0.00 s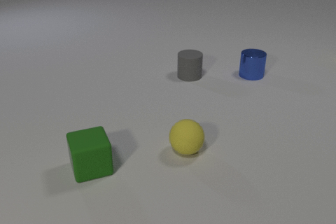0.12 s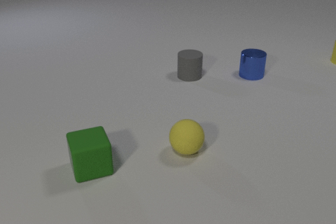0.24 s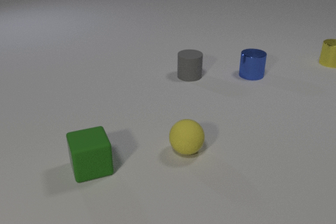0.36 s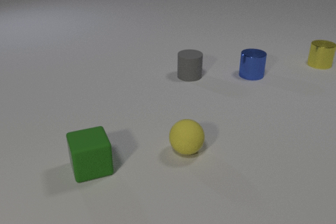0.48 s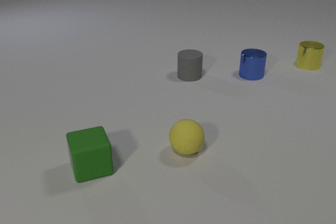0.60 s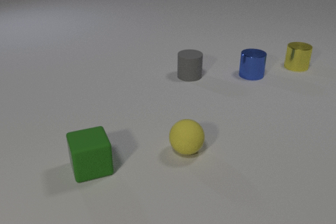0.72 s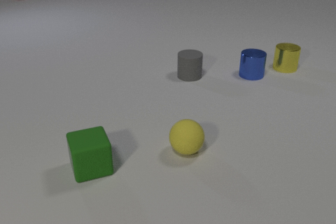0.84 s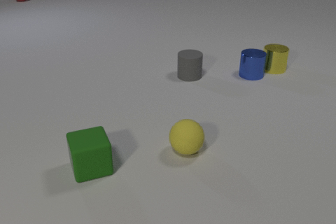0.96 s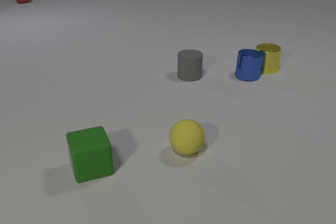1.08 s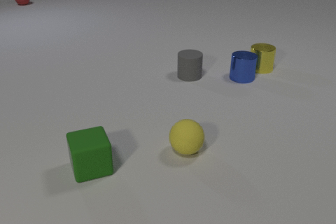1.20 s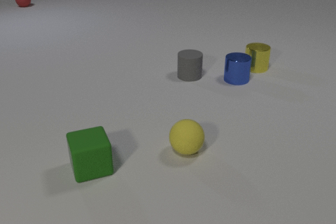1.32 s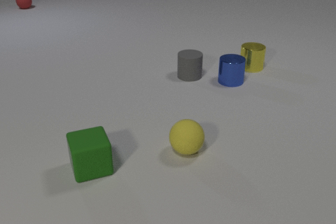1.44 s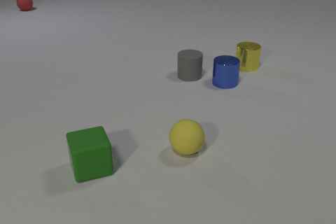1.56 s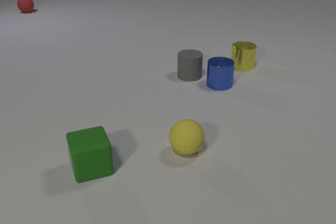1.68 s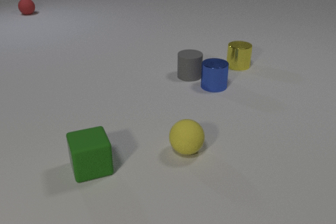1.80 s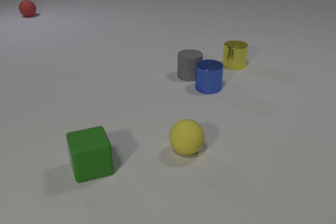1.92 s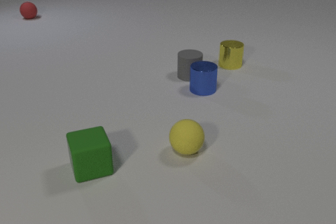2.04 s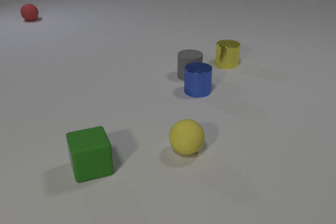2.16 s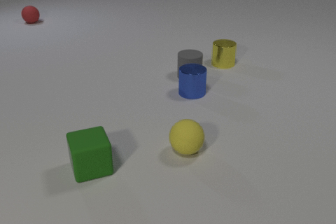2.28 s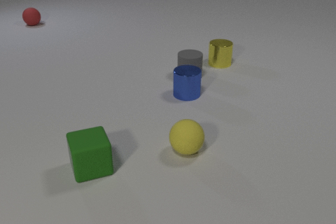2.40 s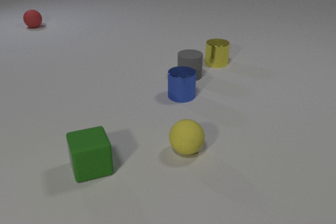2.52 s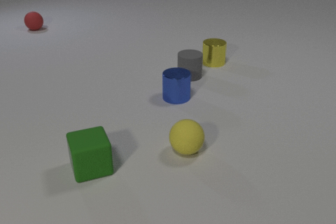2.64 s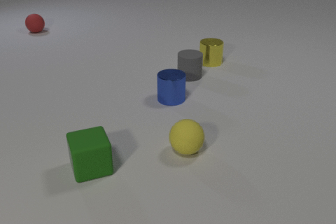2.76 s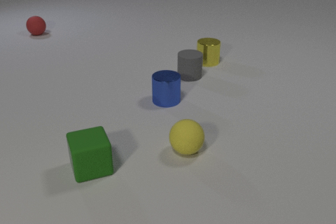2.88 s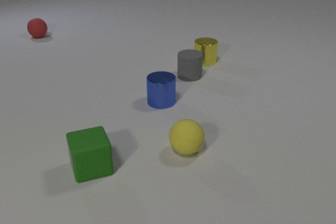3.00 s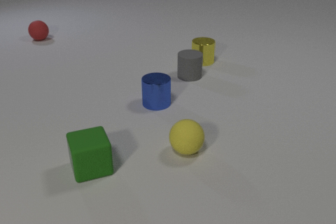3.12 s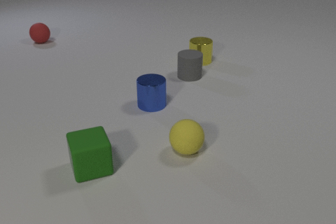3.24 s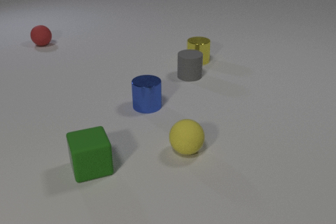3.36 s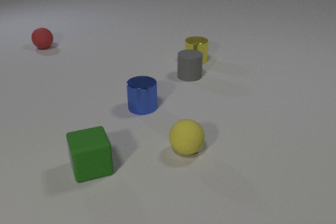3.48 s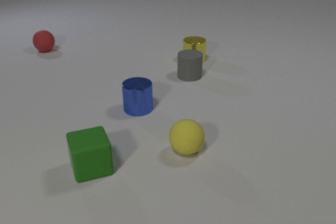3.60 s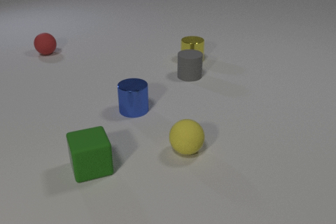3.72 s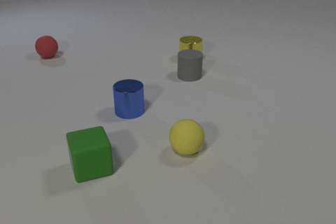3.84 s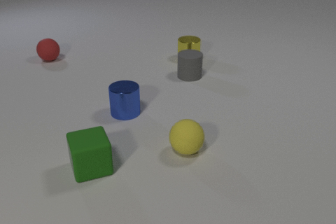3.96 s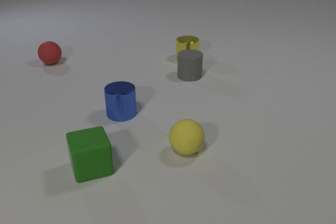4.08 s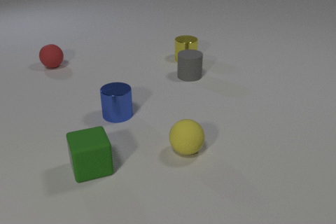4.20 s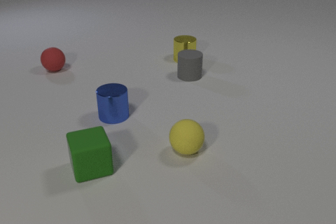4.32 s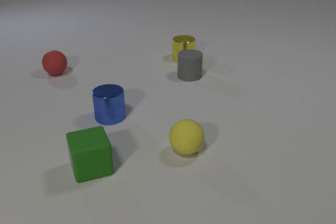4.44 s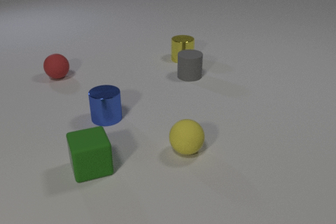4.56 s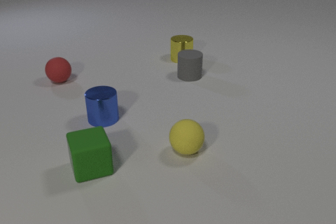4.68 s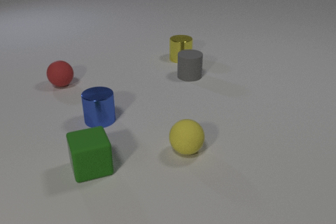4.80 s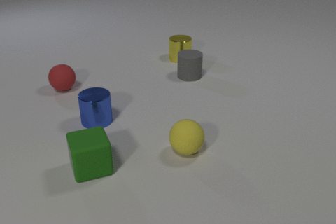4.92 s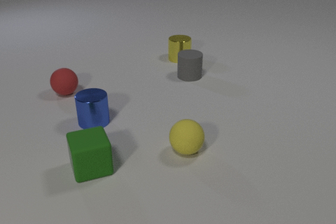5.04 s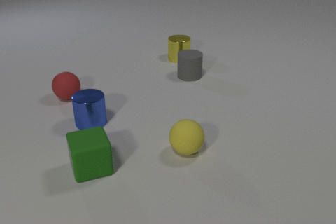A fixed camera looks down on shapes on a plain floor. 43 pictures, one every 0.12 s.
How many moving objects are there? 3.
What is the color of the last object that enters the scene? red.
How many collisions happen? 1.
0.00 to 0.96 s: The yellow metal cylinder comes in at the right edge, slides to the left and toward the camera. The red rubber sphere comes in at the top edge, rolls toward the camera. The yellow metal cylinder and the blue metal cylinder collide.
0.96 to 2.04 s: The yellow metal cylinder slides to the left. The blue metal cylinder slides to the left and toward the camera. The red rubber sphere rolls toward the camera.
2.04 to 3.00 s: The yellow metal cylinder slides to the left. The blue metal cylinder slides to the left and toward the camera. The red rubber sphere rolls toward the camera.
3.00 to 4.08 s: The yellow metal cylinder slides to the left. The blue metal cylinder slides to the left and toward the camera. The red rubber sphere rolls toward the camera.
4.08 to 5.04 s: The yellow metal cylinder slides to the left. The blue metal cylinder slides to the left and toward the camera. The red rubber sphere rolls toward the camera.
